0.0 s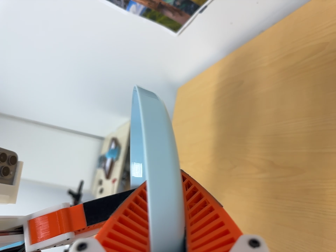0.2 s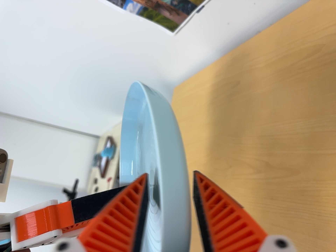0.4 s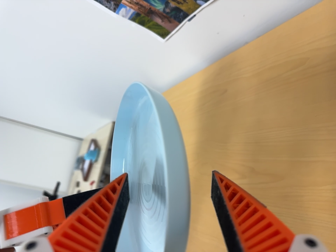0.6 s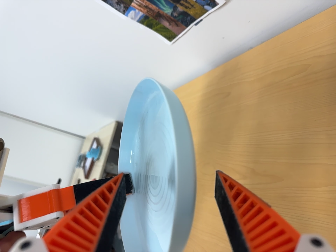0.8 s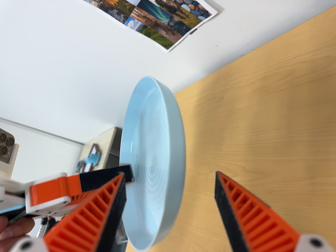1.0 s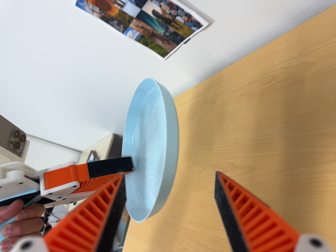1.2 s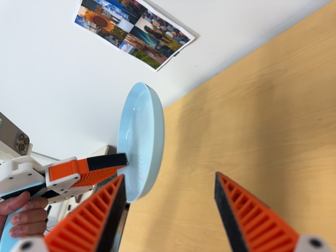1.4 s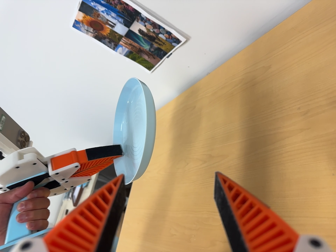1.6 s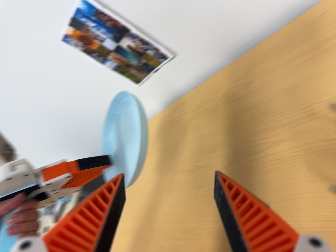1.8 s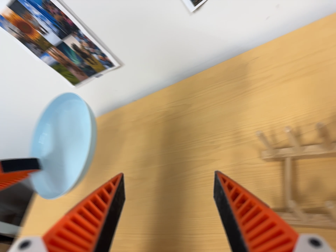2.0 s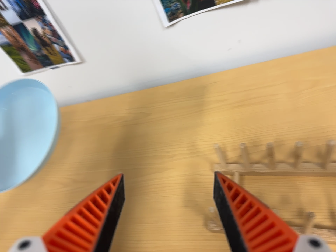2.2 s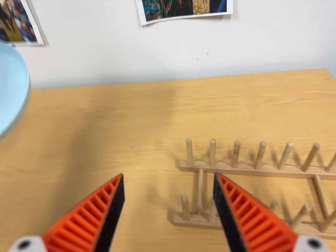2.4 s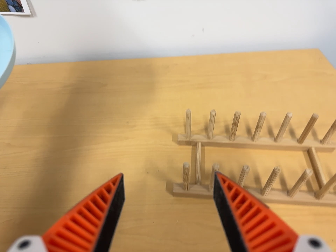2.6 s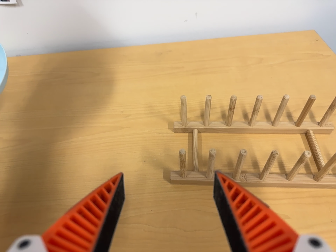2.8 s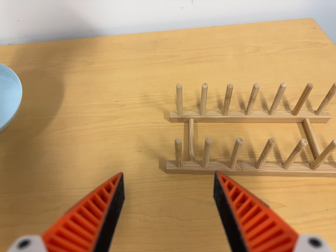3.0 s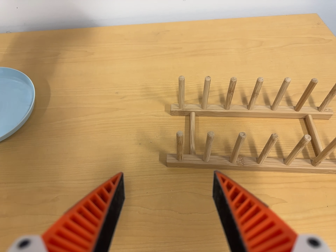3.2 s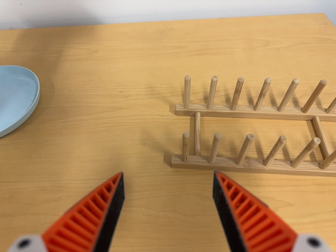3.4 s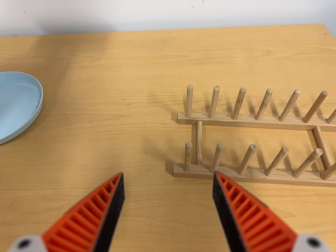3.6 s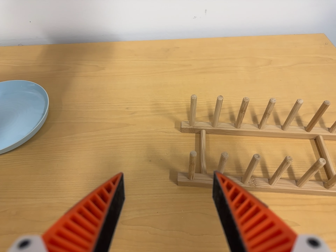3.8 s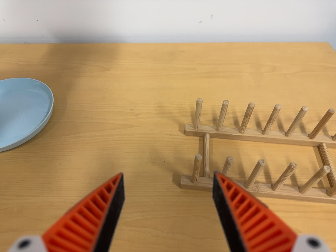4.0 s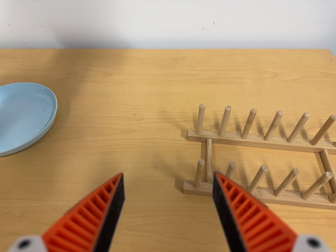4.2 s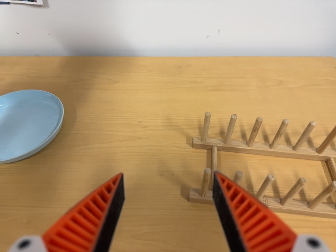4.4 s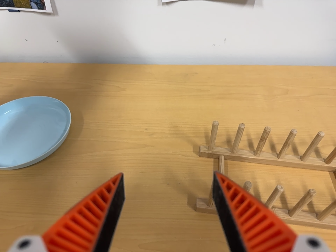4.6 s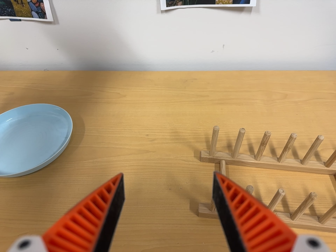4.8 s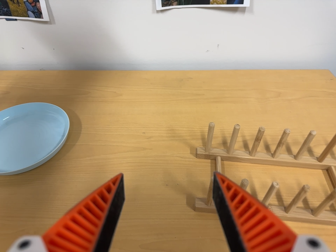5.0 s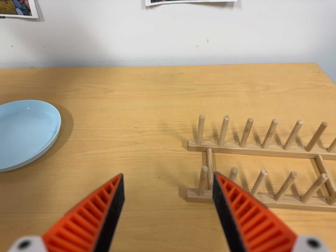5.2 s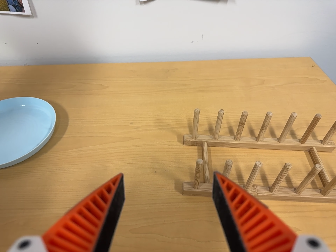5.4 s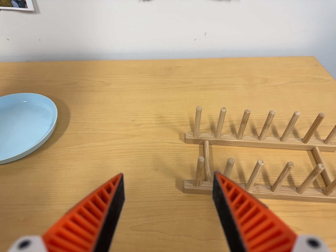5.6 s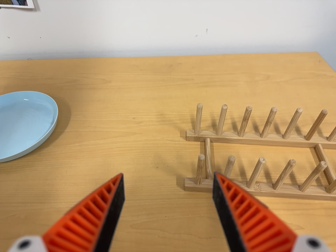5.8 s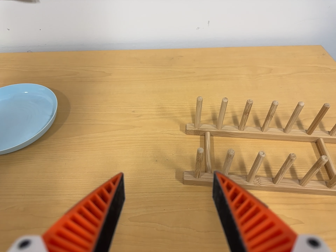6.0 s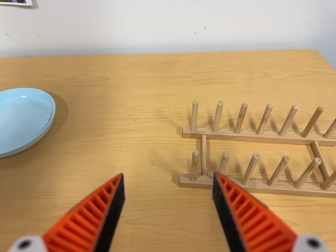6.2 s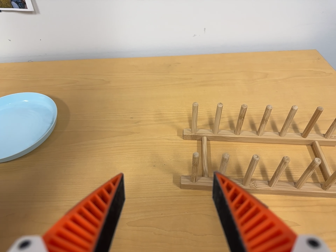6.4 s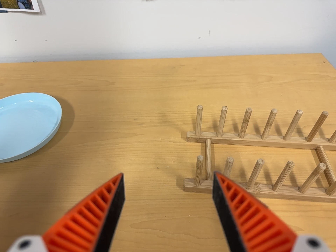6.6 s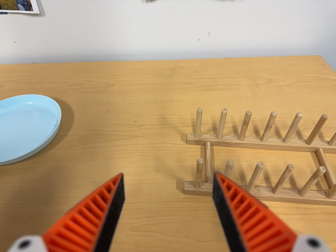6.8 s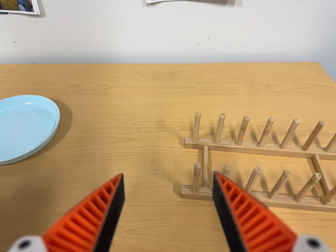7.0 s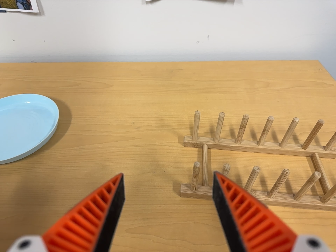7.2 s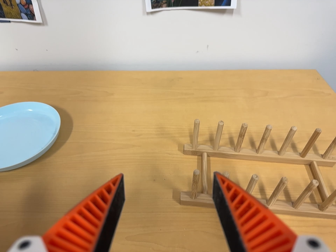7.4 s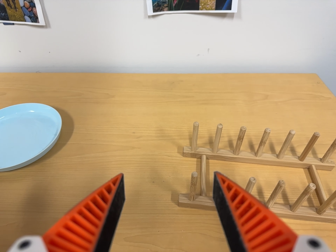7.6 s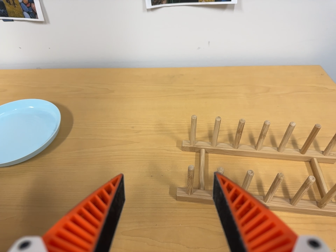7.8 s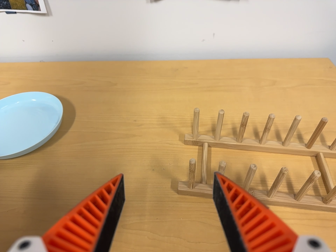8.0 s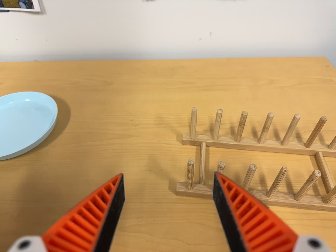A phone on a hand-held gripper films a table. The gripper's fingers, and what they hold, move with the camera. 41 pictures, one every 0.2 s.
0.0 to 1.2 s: The camera travels backward and toward the bottom of its view, about 16 cm, so what stands in front gets smaller. Its aim tips toward the top of its view by about 10 degrees.
1.2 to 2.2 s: The camera swings to its right by about 50 degrees, and the scene slides to the left. It travels to its left, toward the bottom of its view and backward, about 18 cm. Its aim tips toward the top of its view by about 15 degrees. It rolls about its line of sight by about 20 degrees, and the scene rotates clockwise.
2.2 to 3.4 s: The camera travels to its left and toward the bottom of its view, about 7 cm.
3.4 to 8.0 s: The camera shifts only a little, or ends up much as it began.
The film runs backward here.
